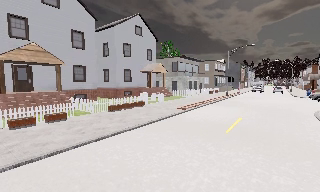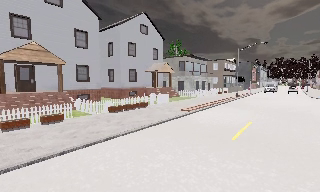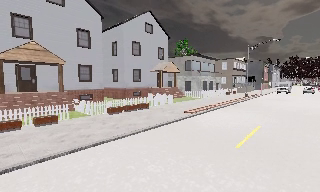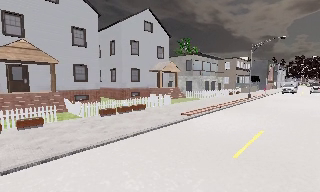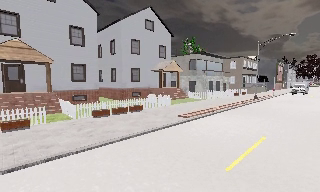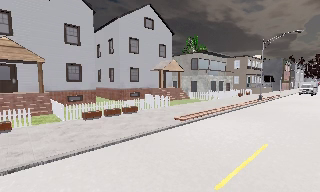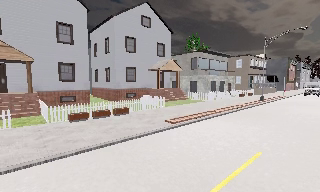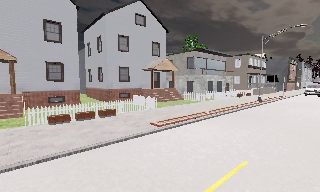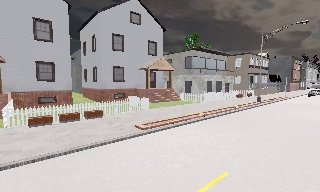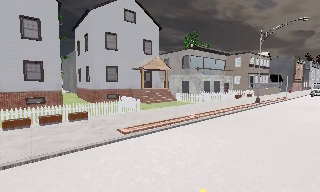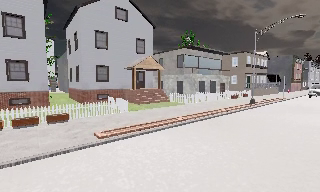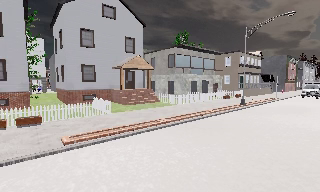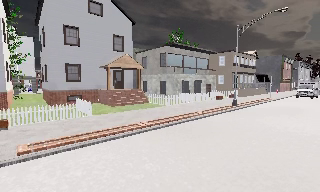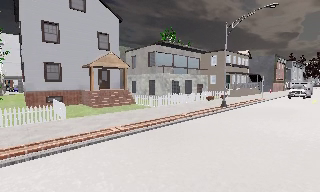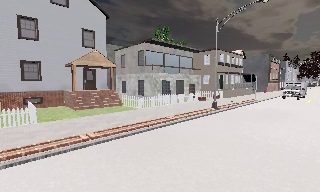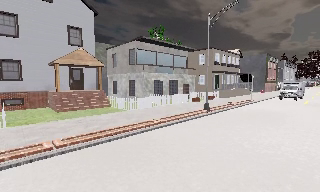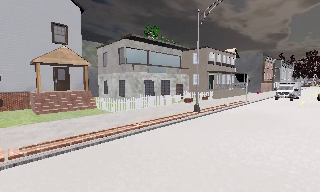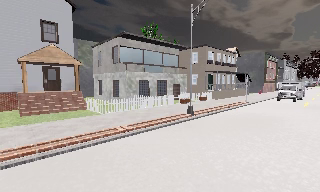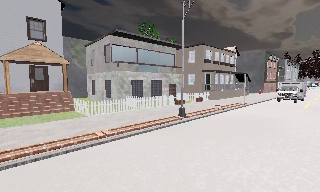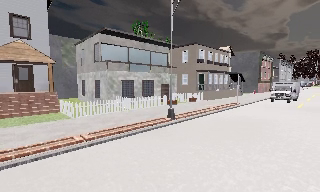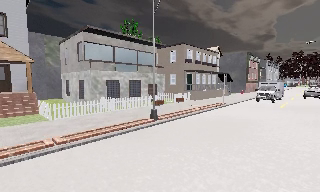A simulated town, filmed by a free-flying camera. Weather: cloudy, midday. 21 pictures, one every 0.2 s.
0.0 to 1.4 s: The camera pans to its left, which is counterclockwise from overhead, by about 15 degrees. It travels forward and to its right, about 7 m, so what stands in front looms larger.
1.4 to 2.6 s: The camera travels to its right and forward, about 7 m, so close, fixed things drift to the left.
2.6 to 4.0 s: The camera travels to its right and forward, about 7 m, so close, fixed things drift to the left. It loses speed.
The film runs forward here.
